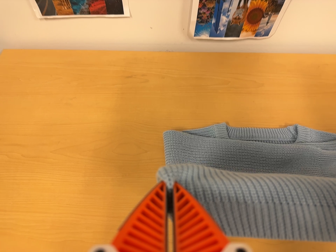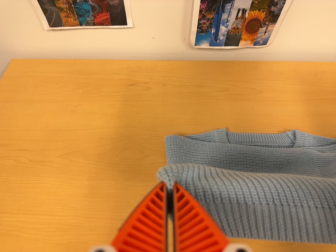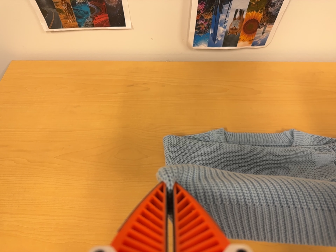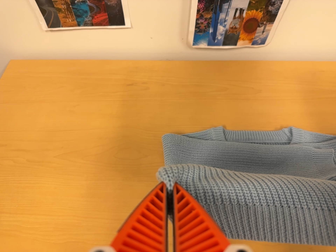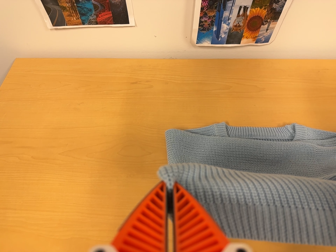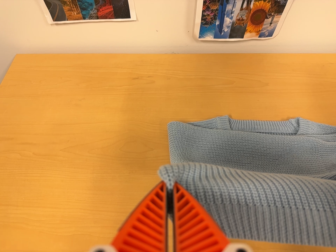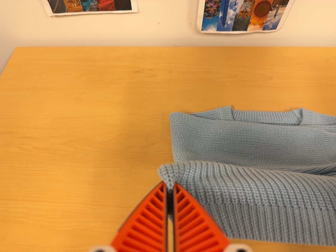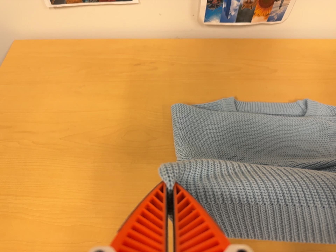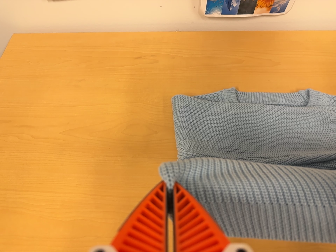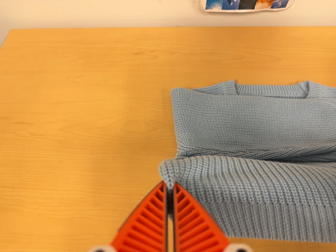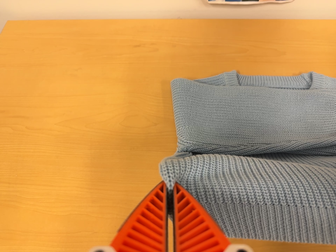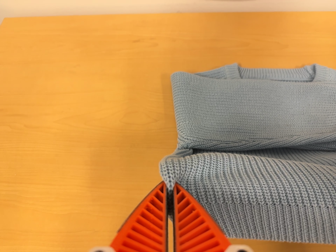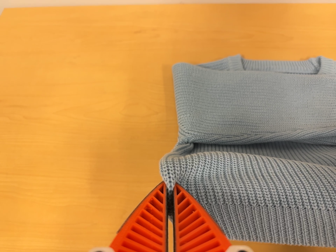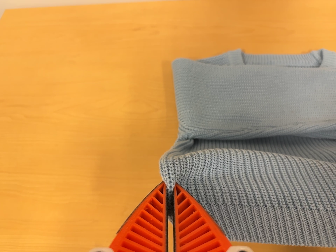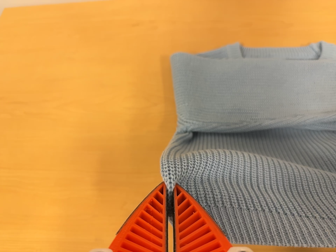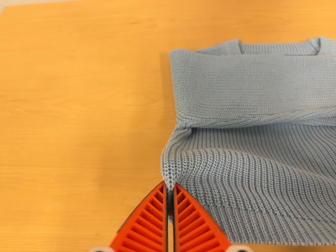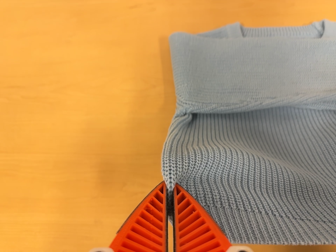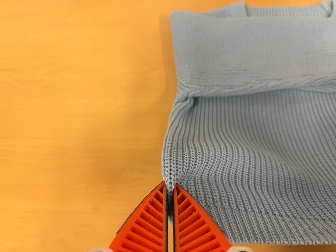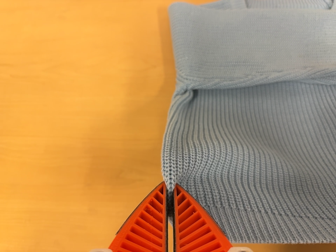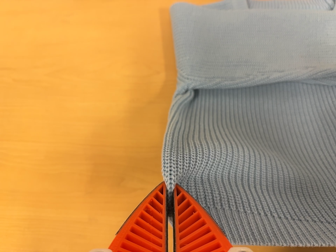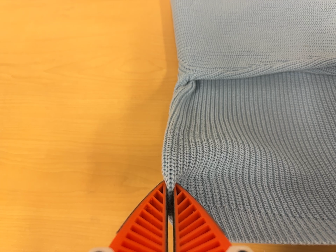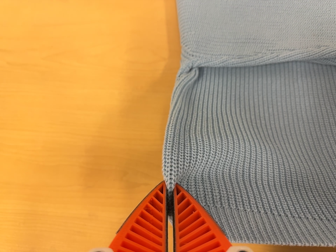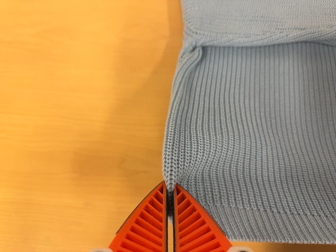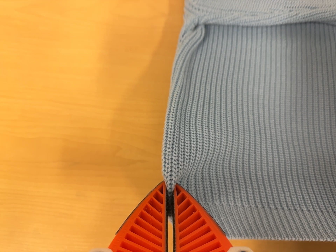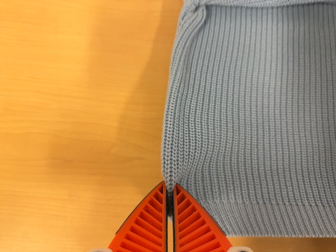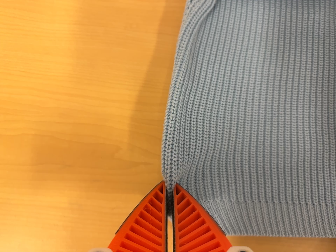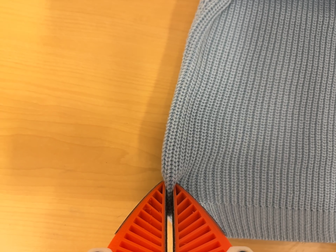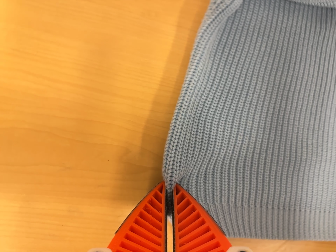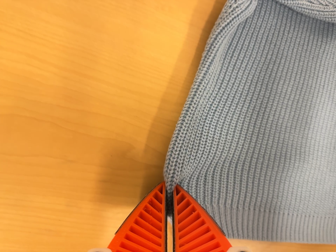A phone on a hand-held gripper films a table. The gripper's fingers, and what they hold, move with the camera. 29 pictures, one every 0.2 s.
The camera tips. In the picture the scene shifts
upward.
0.0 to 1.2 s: The camera shifts only a little, or ends up much as it began.
1.2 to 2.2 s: The camera travels forward, about 5 cm, so what stands in front looms larger.
2.2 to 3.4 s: The camera travels toward the bottom of its view, about 6 cm, so close, fixed things drift upward.
3.4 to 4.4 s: The camera travels forward, about 7 cm, so what stands in front looms larger.
4.4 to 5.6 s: The camera pans to its right by about 25 degrees. It travels to its left, forward and toward the top of its view, about 14 cm. Its aim tips toward the bottom of its view by about 15 degrees, and the scene shifts upward. It rolls about its line of sight by about 10 degrees, and the scene rotates clockwise.
The film runs backward here.
